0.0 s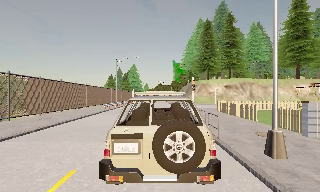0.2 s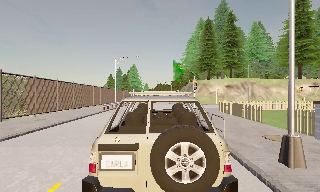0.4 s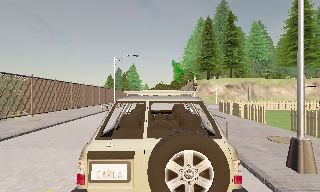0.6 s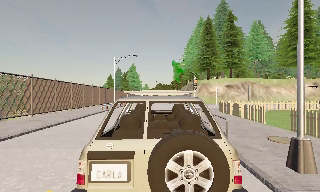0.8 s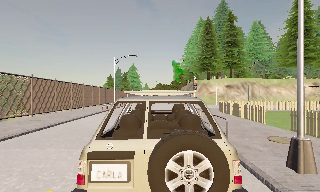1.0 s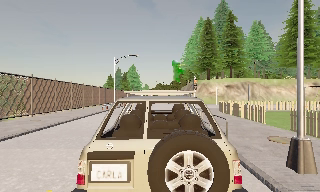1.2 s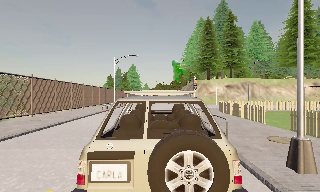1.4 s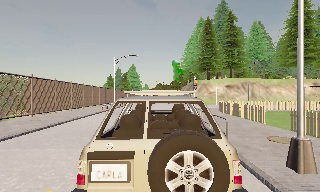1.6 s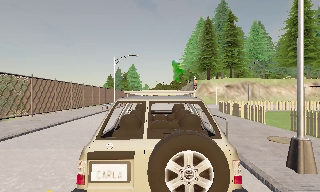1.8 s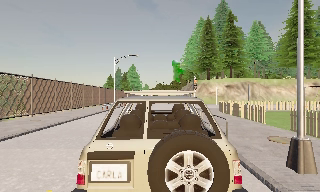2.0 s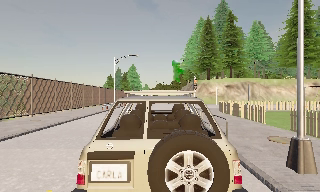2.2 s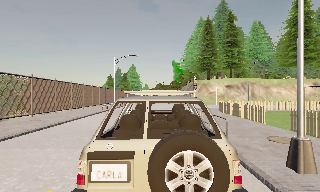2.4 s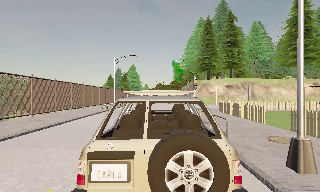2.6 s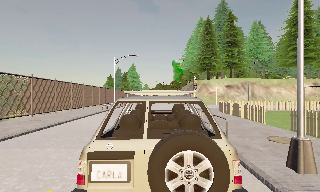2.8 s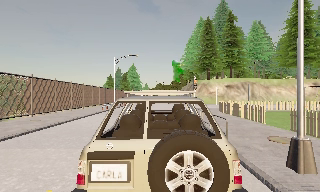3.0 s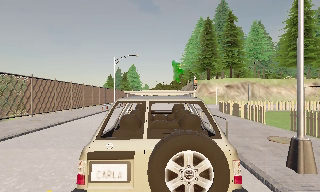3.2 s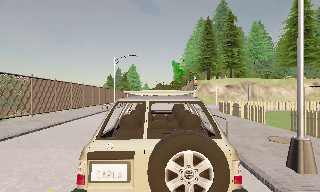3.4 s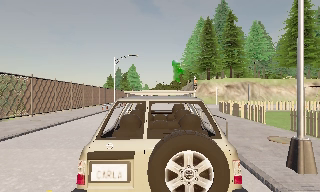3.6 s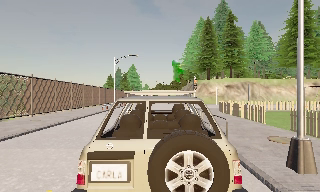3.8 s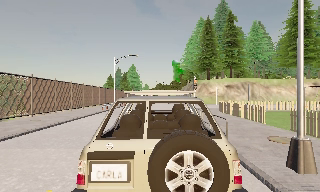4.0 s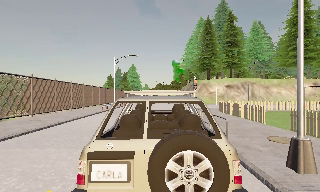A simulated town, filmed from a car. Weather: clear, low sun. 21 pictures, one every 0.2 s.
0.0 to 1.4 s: The camera travels forward, about 1 m, so what stands in front looms larger. It loses speed.
1.4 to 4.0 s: The camera keeps its place and its aim.
The film runs forward here.
